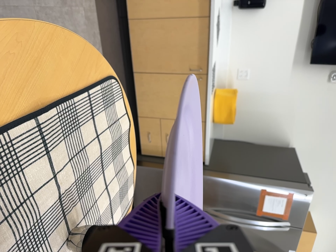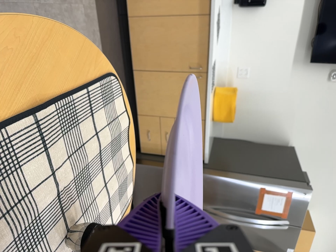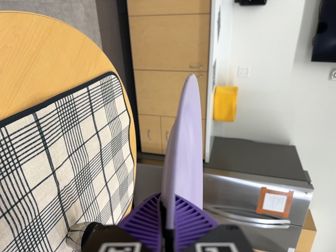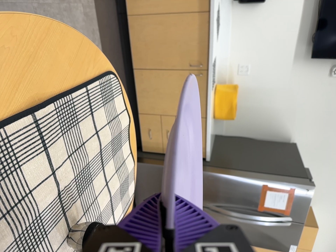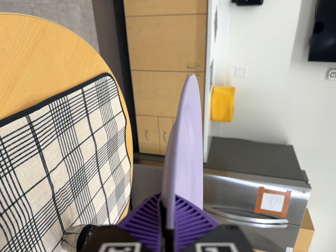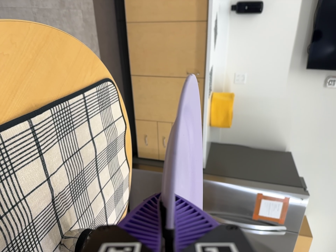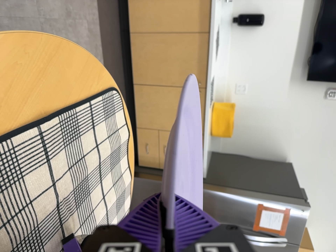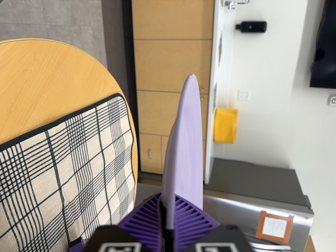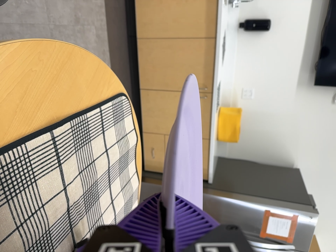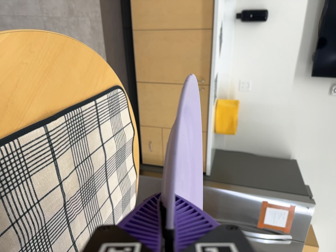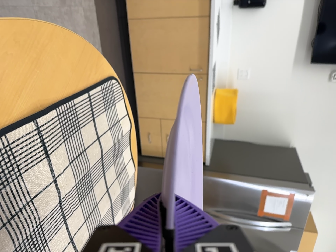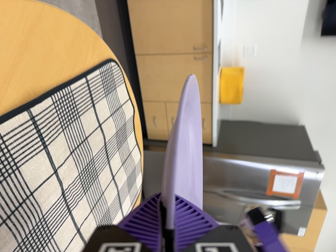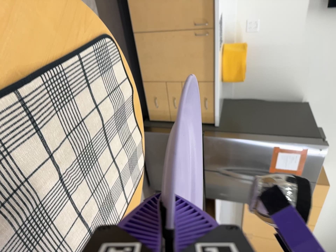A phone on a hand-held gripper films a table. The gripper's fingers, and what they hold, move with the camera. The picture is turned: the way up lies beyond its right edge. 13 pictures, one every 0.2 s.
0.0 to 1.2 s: The camera shifts only a little, or ends up much as it began.
1.2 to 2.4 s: The camera travels forward, about 8 cm, so what stands in front looms larger. Its aim tips toward the bottom of its view by about 10 degrees, and the scene shifts upward.
The film runs backward here.
